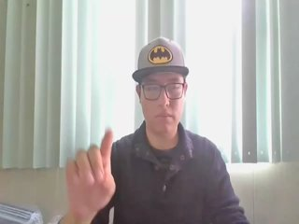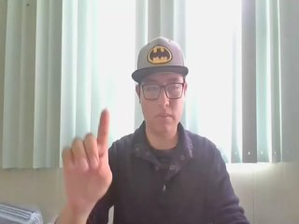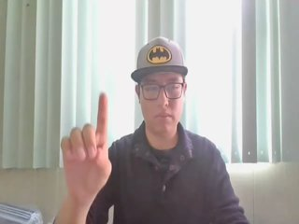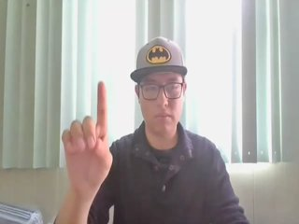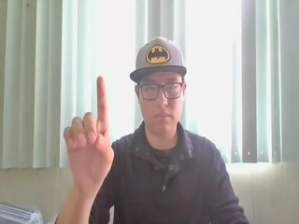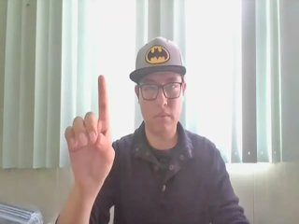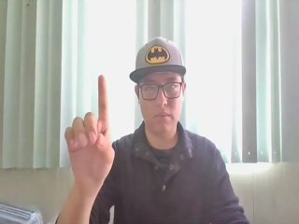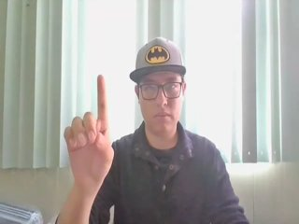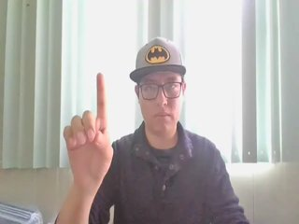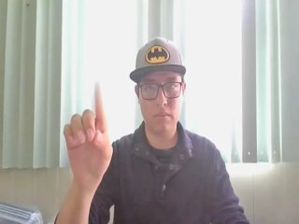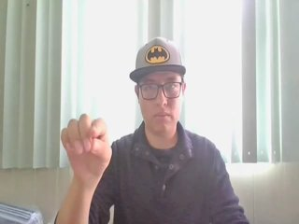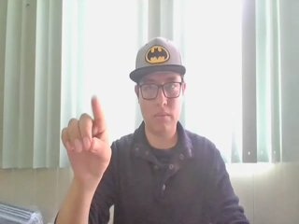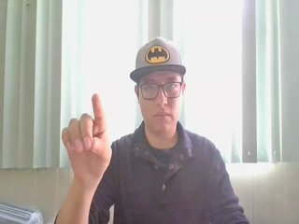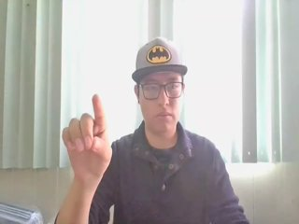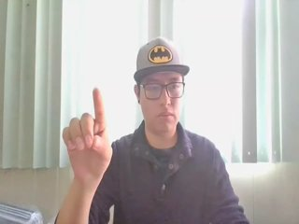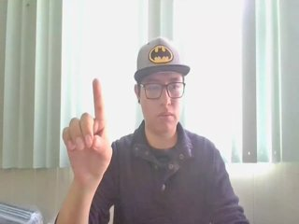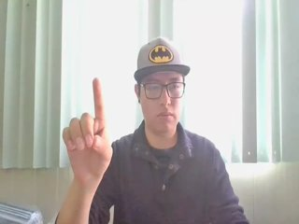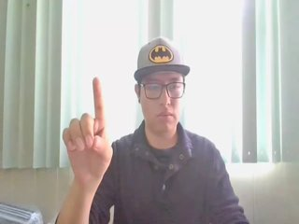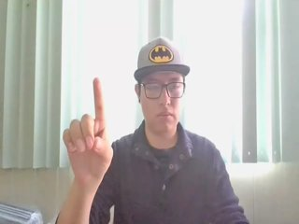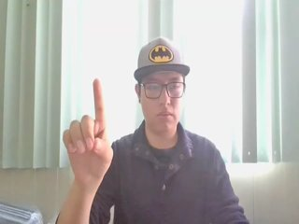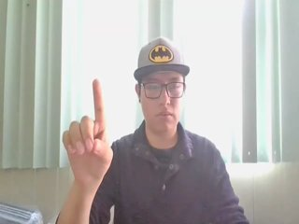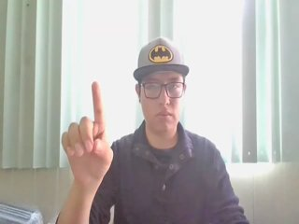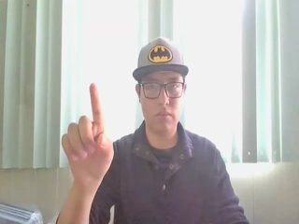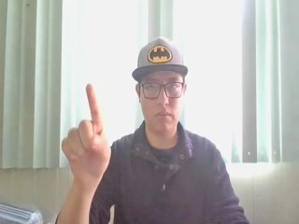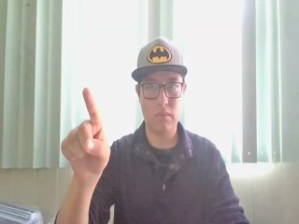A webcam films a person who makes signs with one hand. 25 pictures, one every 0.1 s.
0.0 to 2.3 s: Click with one finger.
